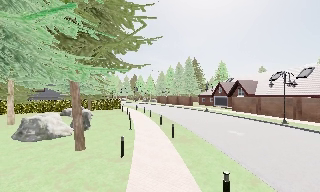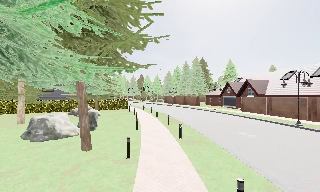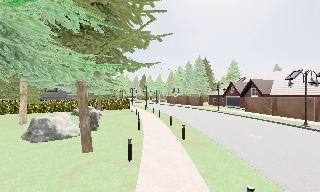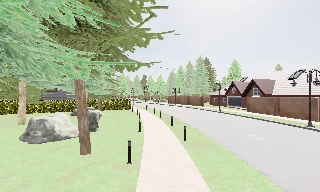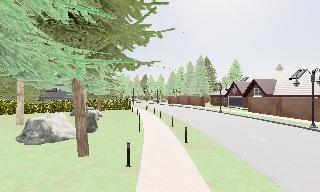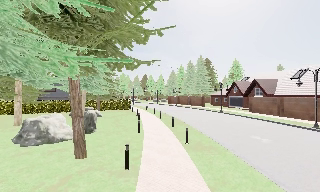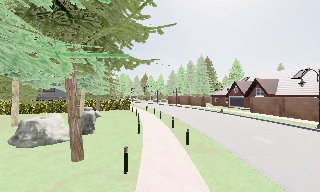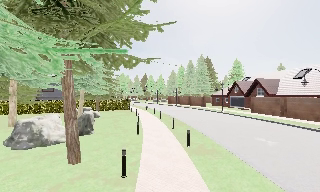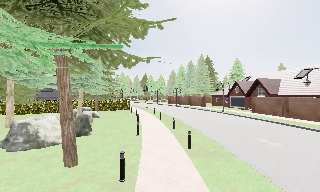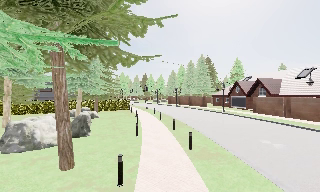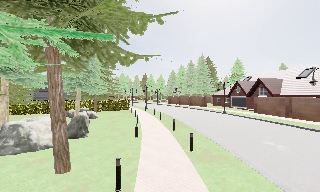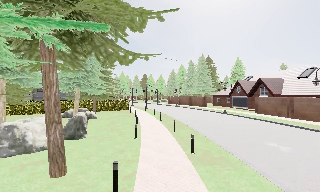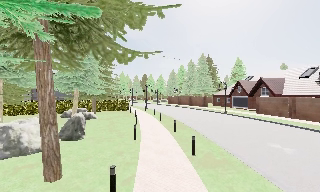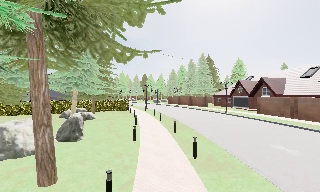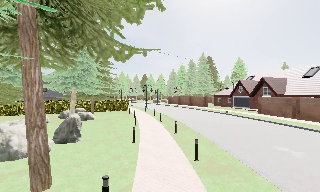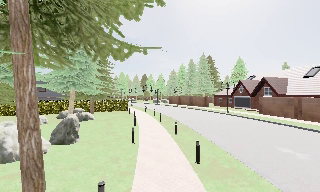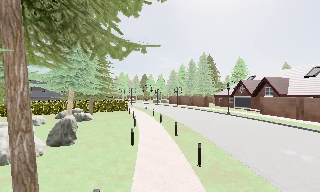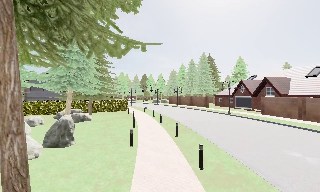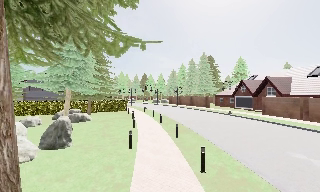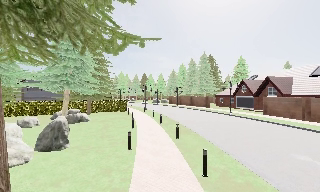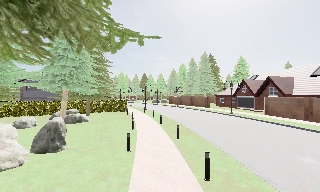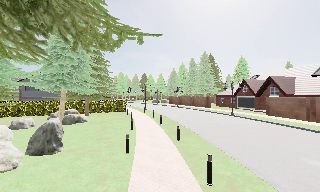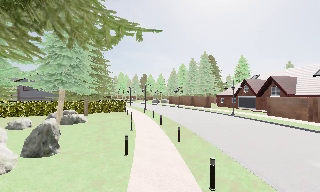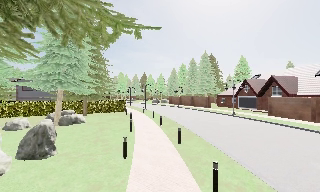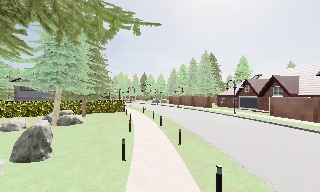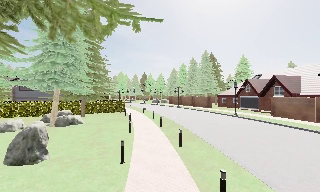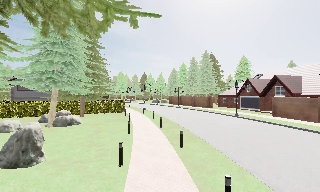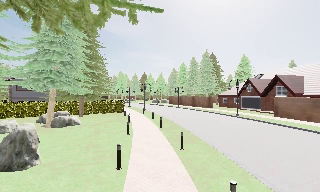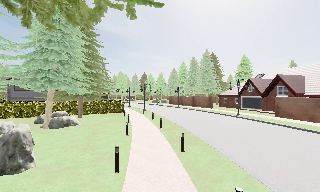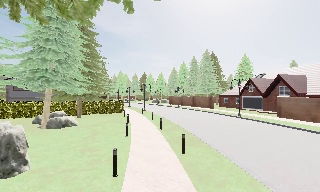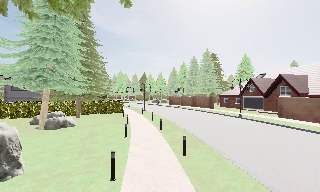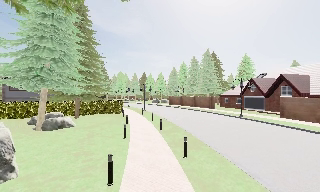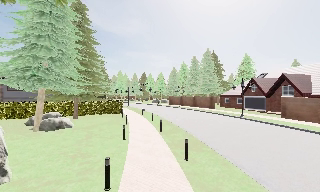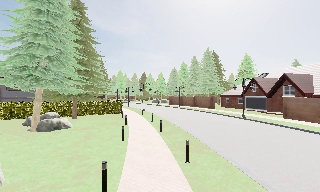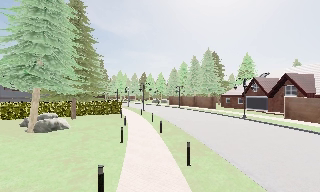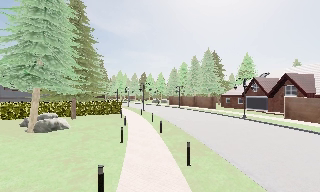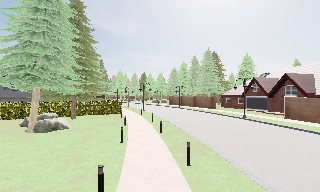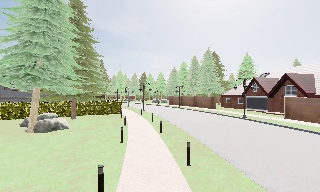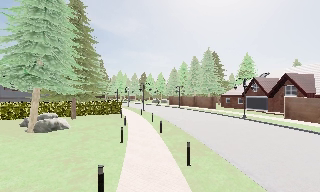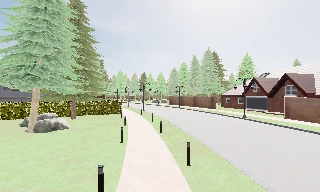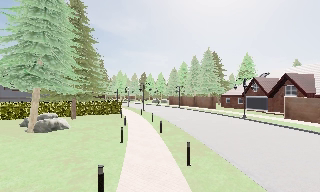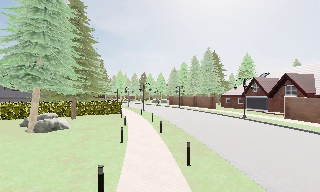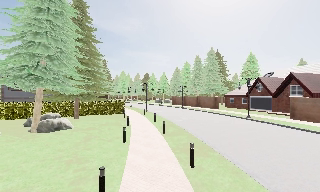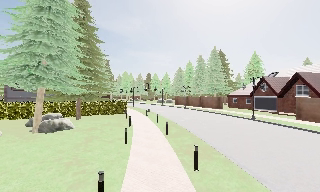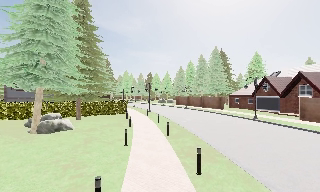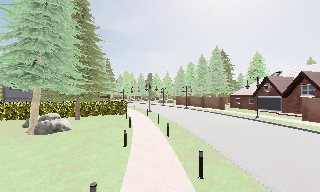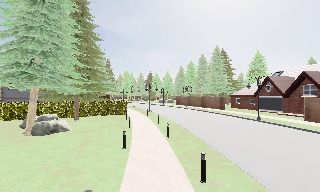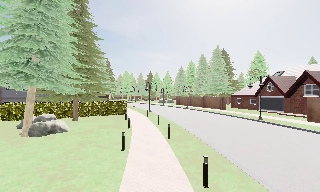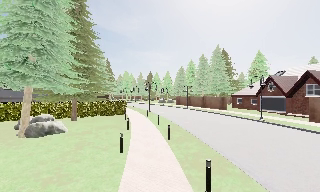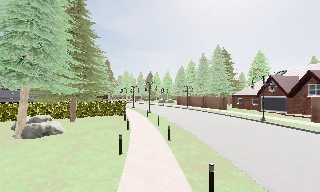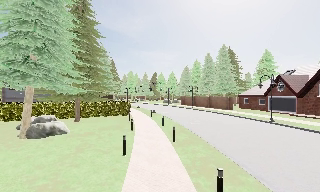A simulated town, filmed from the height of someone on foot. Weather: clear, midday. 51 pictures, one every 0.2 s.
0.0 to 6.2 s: The camera travels forward, about 8 m, so what stands in front looms larger.
6.2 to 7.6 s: The camera travels forward, about 0.5 m, so what stands in front looms larger. It loses speed.
7.6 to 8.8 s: The camera travels forward, about 0.5 m, so what stands in front looms larger. It gains speed.
8.8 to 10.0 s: The camera travels forward, about 1.5 m, so what stands in front looms larger.
The film runs forward here.
